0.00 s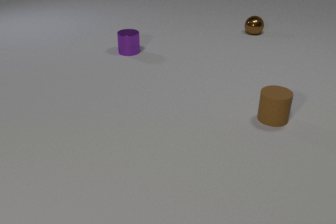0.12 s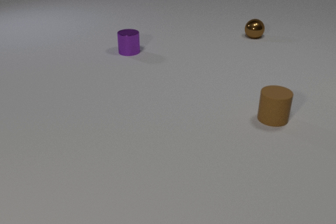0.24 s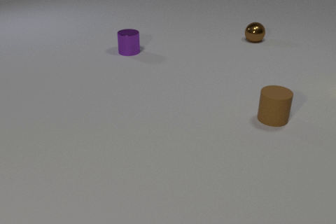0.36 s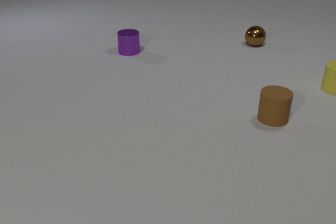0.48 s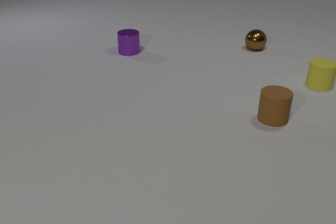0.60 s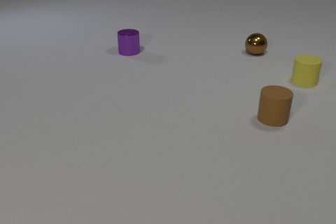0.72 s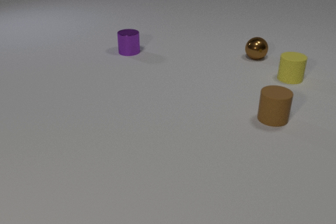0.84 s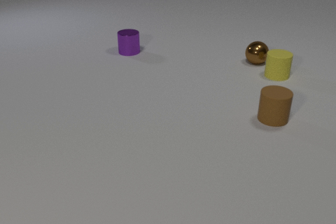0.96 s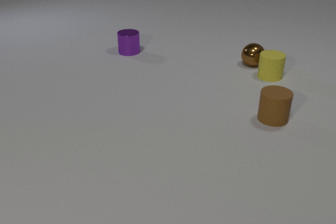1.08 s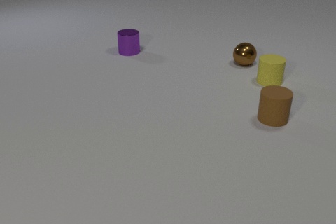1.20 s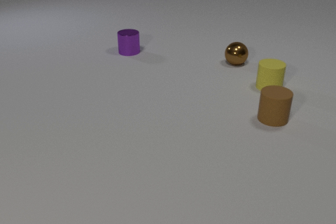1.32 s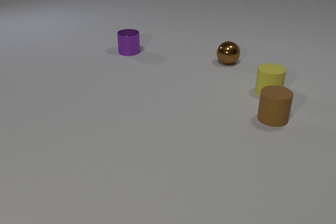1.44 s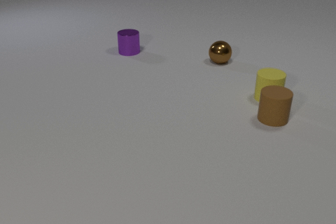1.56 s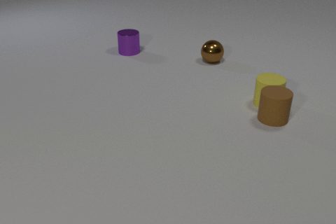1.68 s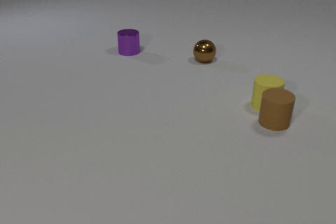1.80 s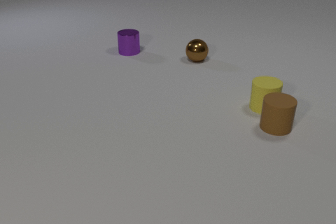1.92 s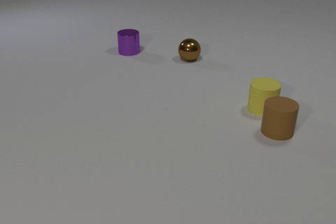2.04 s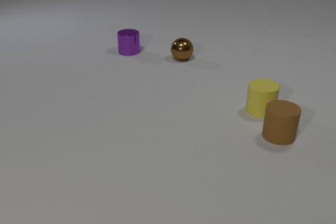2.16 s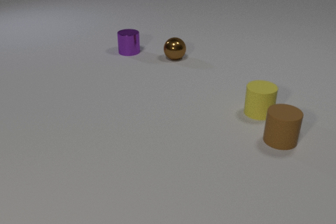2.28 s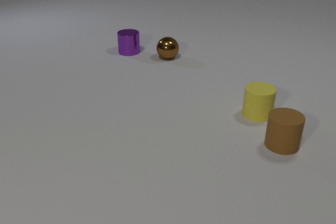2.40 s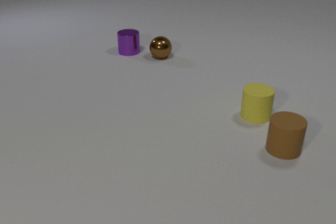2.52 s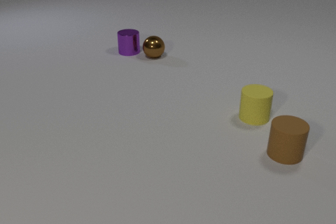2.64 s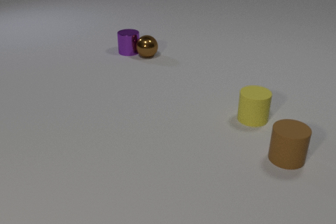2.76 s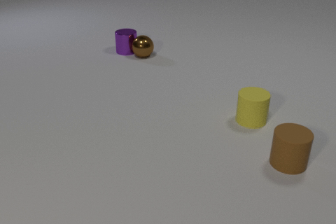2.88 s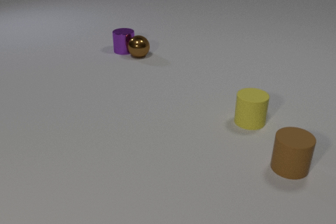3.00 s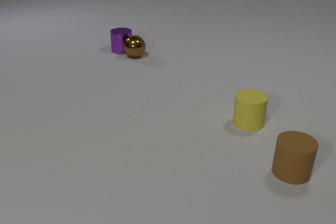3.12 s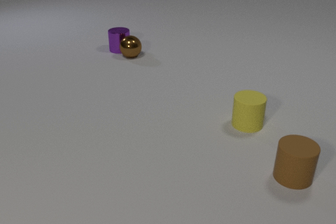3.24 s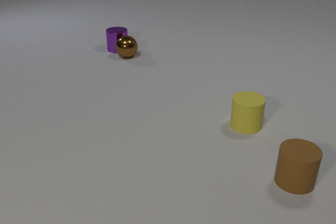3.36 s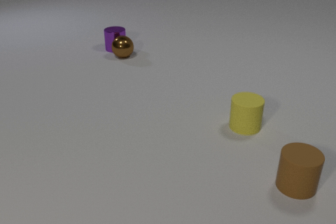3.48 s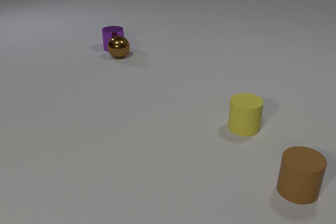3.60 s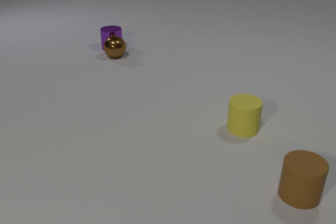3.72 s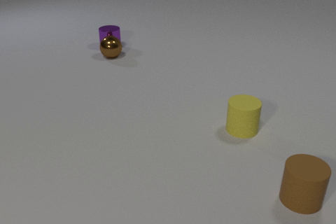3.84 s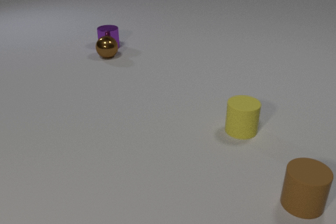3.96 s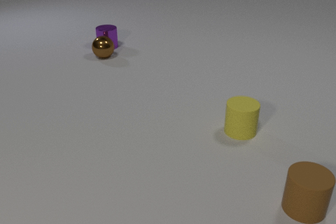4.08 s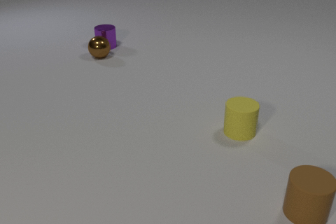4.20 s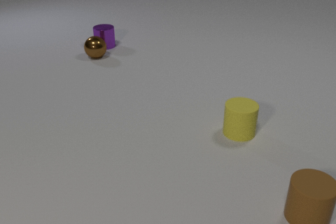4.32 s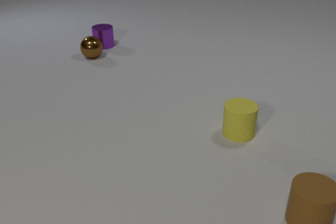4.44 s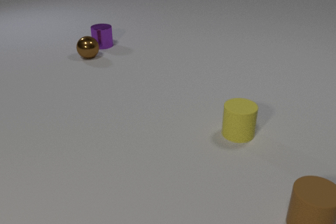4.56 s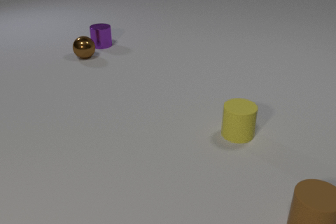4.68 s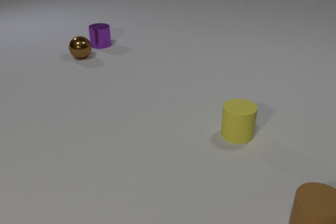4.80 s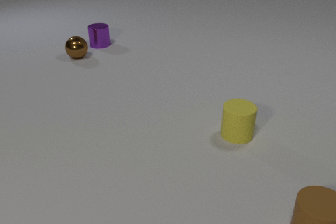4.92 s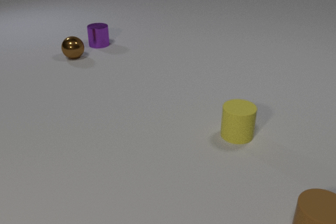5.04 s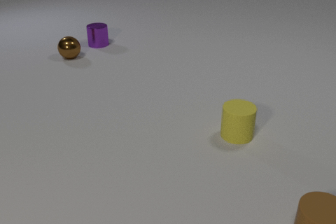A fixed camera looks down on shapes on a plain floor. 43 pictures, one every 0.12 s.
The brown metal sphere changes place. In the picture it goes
to the left.
The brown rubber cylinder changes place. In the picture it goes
toward the camera.
0.00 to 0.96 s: The yellow rubber cylinder comes in at the right edge, slides to the left. The brown metal sphere rolls toward the camera. The yellow rubber cylinder and the brown metal sphere collide.
0.96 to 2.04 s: The yellow rubber cylinder slides toward the camera. The brown metal sphere rolls to the left. The brown rubber cylinder slides toward the camera. The yellow rubber cylinder and the brown rubber cylinder collide.
2.04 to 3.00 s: The yellow rubber cylinder slides toward the camera and to the left. The brown metal sphere rolls to the left. The brown rubber cylinder slides toward the camera. The purple metal cylinder slides to the left and away from the camera. The brown metal sphere and the purple metal cylinder collide.
3.00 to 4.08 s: The yellow rubber cylinder slides toward the camera and to the left. The brown metal sphere rolls to the left. The brown rubber cylinder slides toward the camera. The purple metal cylinder slides to the left and away from the camera.
4.08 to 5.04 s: The brown metal sphere rolls to the left. The brown rubber cylinder slides toward the camera. The purple metal cylinder slides to the left and away from the camera.
How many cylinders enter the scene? 1.
Are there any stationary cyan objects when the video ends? no.
What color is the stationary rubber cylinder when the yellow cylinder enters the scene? brown.
